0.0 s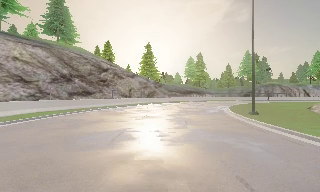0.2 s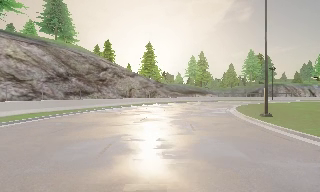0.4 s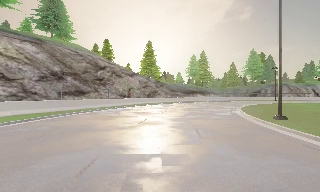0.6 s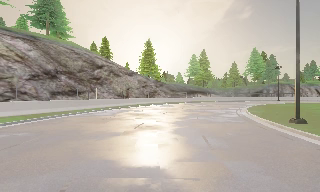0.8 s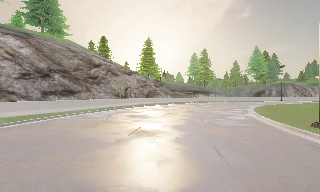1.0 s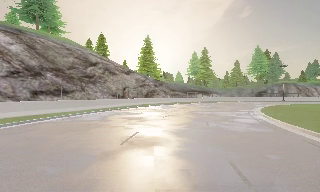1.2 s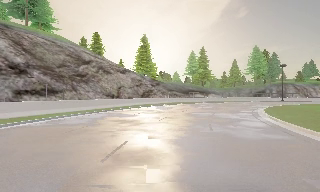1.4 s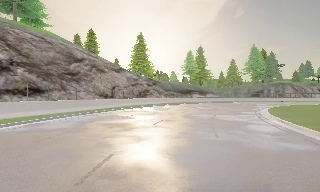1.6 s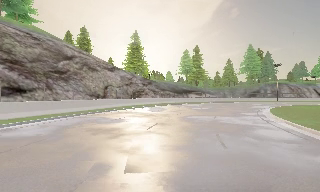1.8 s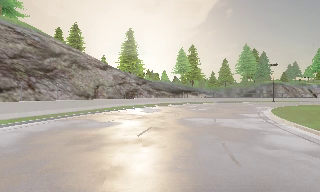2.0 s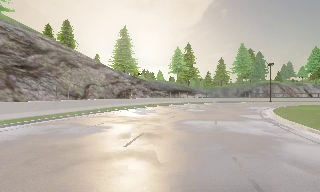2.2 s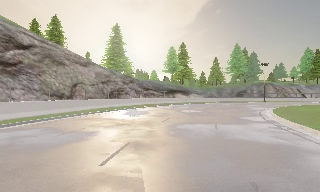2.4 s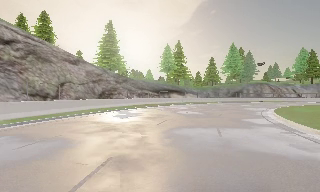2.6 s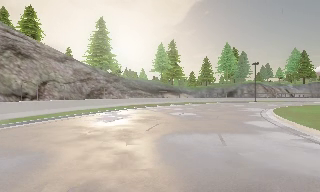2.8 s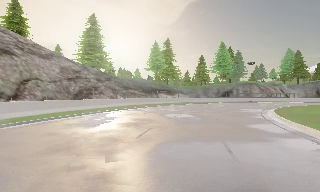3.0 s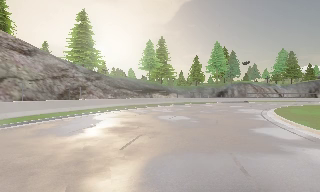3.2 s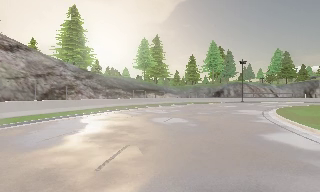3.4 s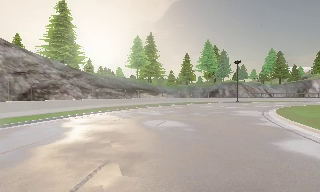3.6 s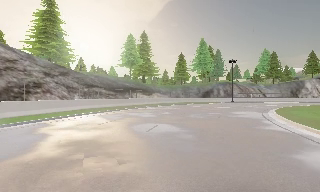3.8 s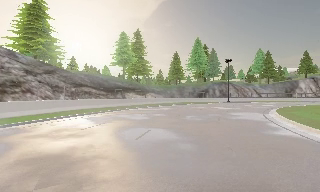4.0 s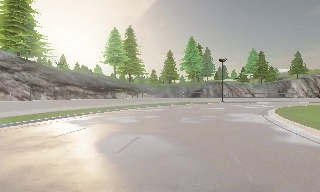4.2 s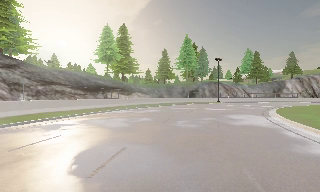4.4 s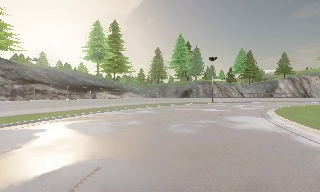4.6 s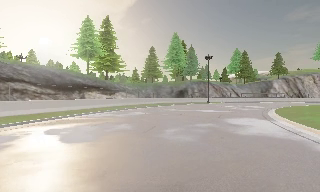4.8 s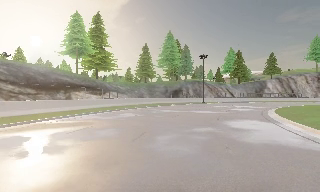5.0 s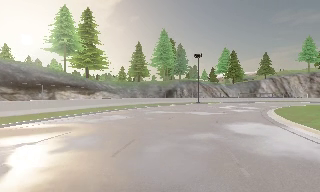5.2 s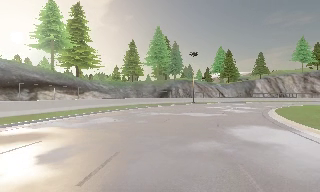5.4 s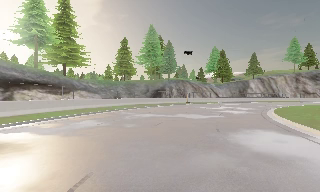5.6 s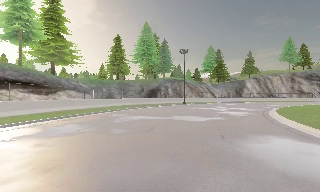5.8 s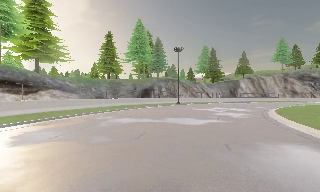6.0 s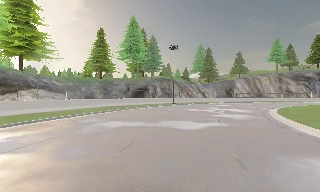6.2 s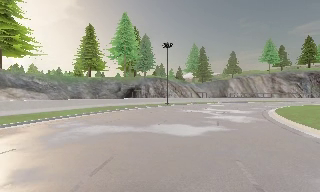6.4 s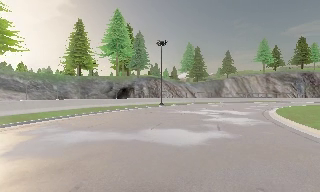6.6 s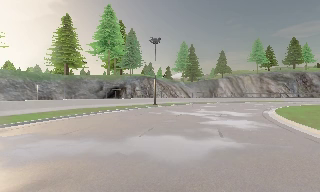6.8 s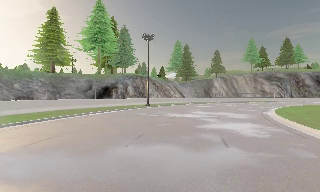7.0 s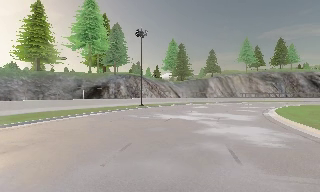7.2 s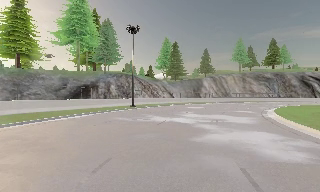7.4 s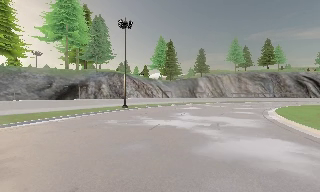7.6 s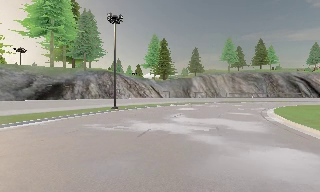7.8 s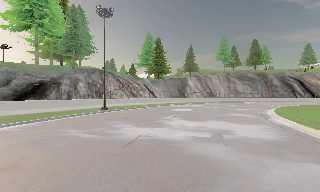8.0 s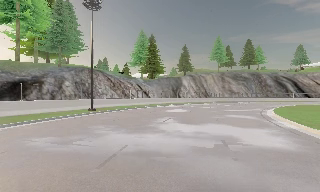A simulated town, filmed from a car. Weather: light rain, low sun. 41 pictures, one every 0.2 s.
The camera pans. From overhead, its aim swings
clockwise.
The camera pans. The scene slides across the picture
to the left.
0.0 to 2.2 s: The camera travels forward, about 16 m, so what stands in front looms larger.
2.2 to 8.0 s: The camera swings to its right by about 60 degrees, and the scene slides to the left. It travels forward, about 40 m.
The film runs forward here.
